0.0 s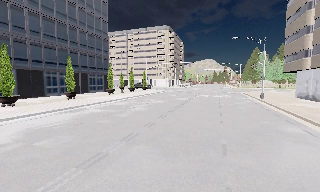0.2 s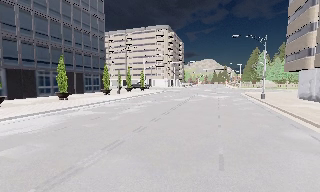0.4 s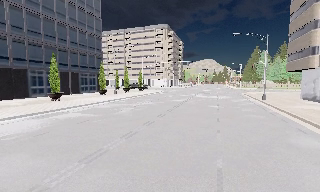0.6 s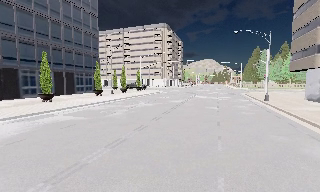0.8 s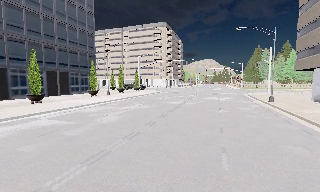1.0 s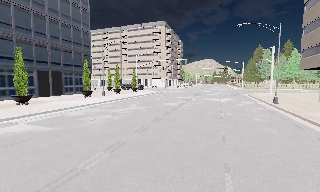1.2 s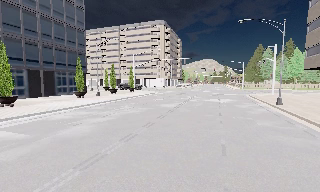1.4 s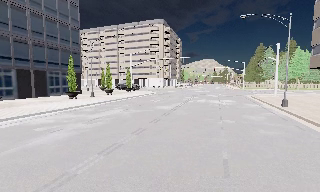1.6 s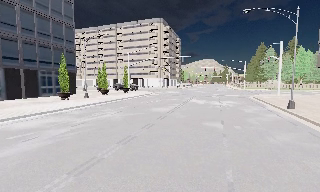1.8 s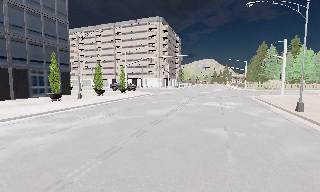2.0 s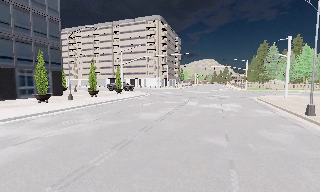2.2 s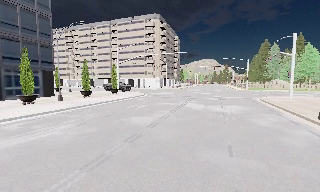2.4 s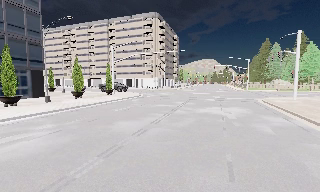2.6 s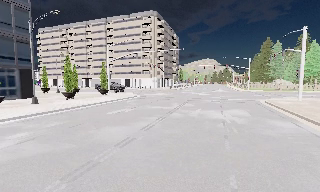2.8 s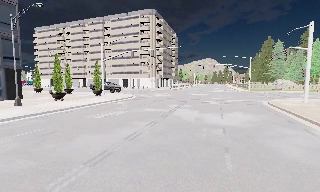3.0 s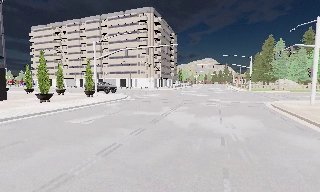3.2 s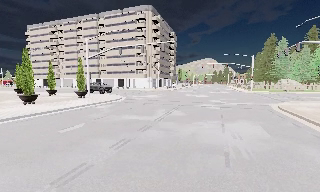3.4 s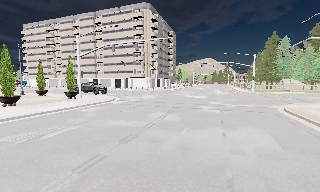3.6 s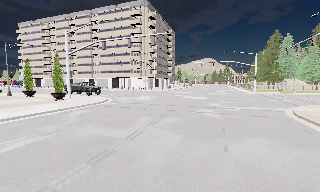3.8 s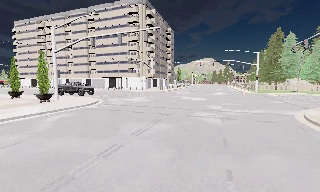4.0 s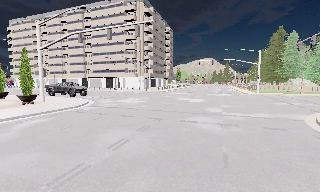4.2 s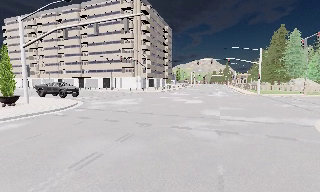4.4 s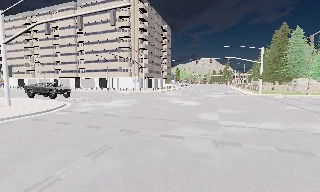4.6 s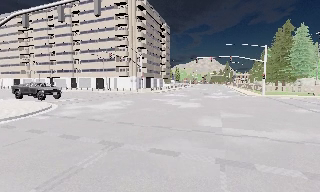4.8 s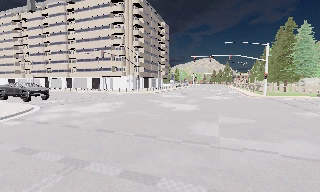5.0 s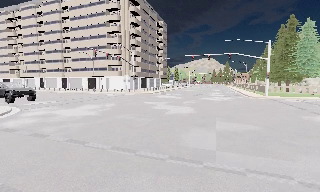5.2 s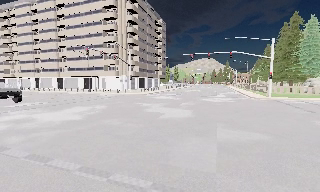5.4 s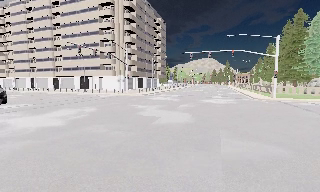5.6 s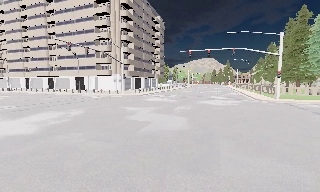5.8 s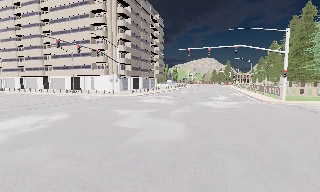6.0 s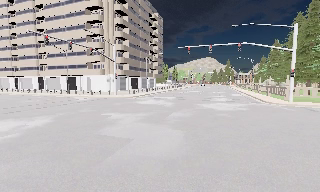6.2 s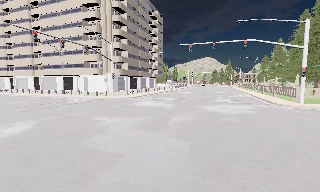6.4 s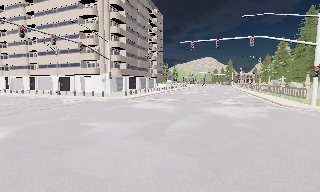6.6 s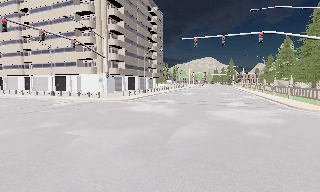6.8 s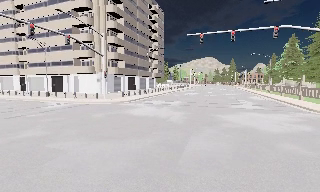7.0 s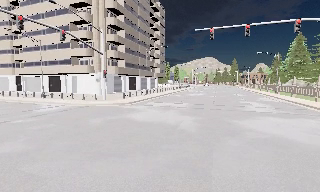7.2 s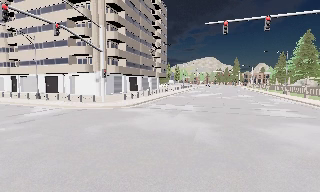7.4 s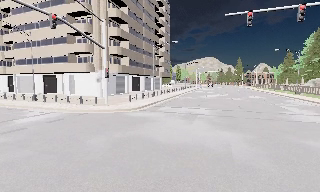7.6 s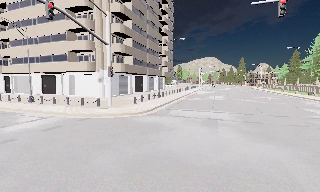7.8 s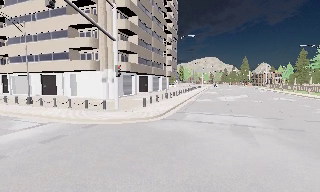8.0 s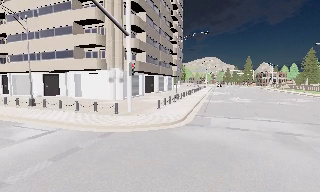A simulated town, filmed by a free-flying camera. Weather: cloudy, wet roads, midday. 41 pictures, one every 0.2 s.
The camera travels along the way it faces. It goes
forward.
0.0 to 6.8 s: The camera travels forward, about 45 m, so what stands in front looms larger.
6.8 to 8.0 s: The camera travels forward and to its left, about 10 m, so what stands in front looms larger.
The film runs forward here.
